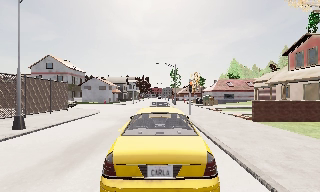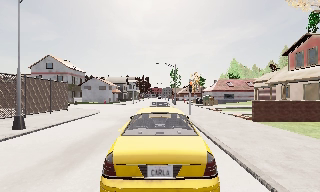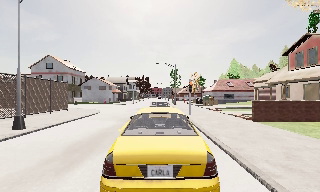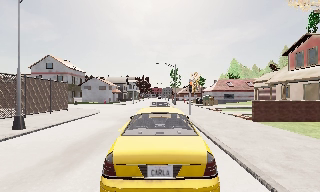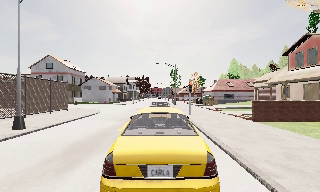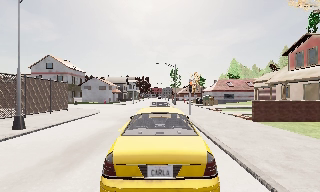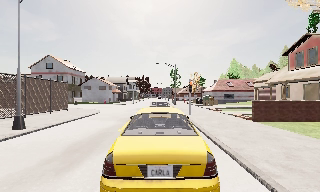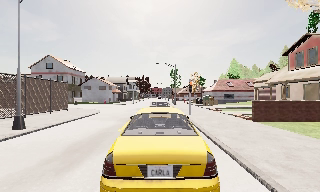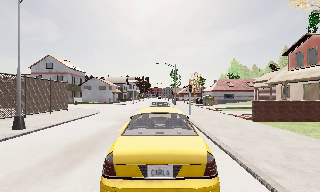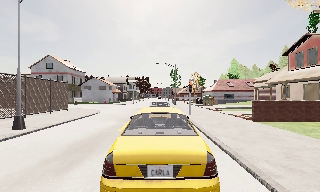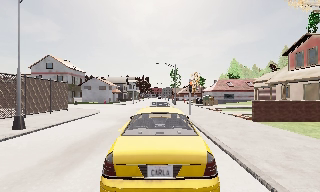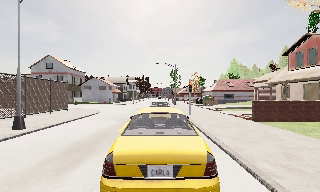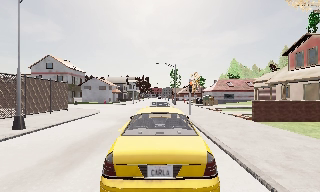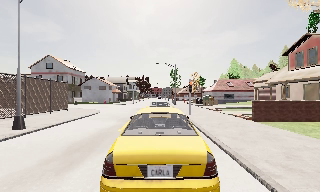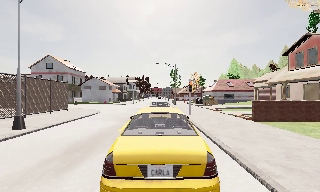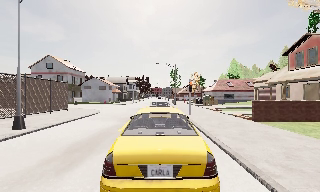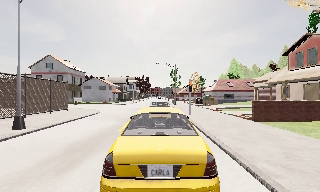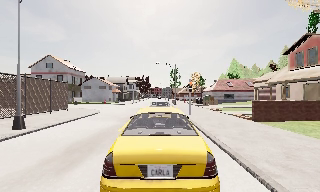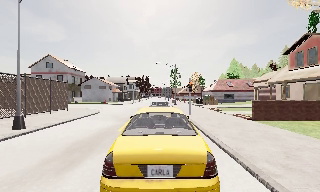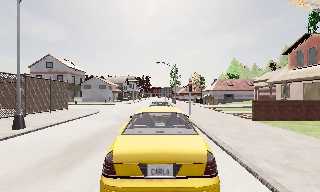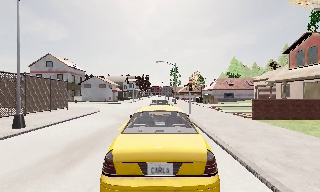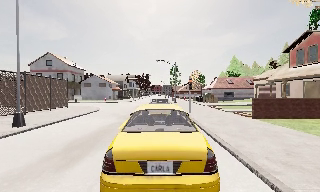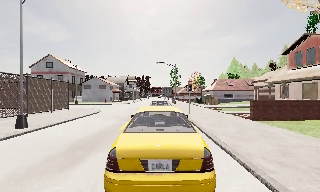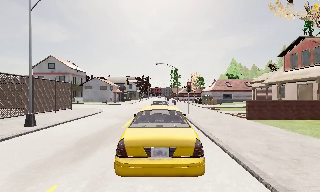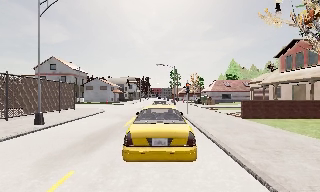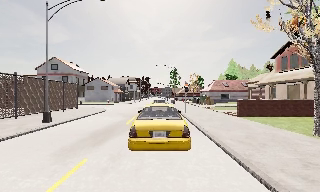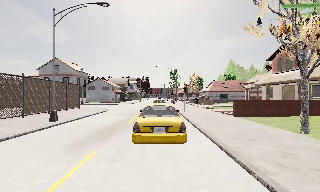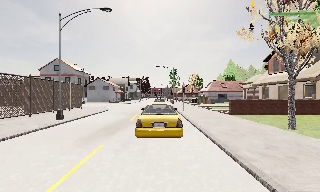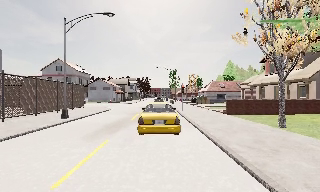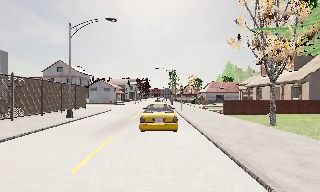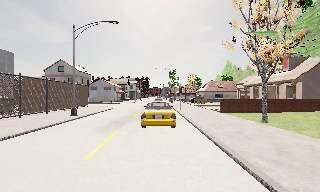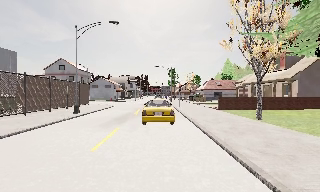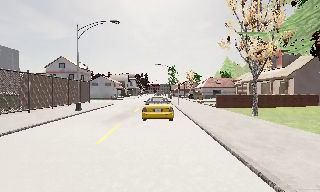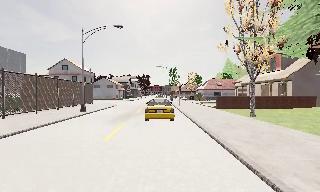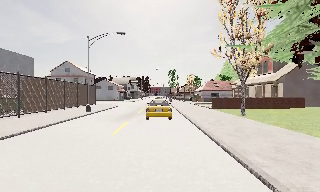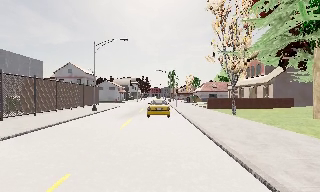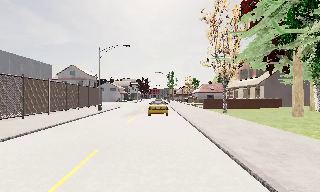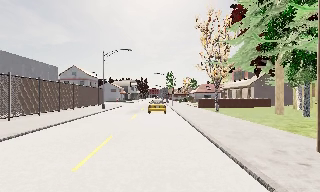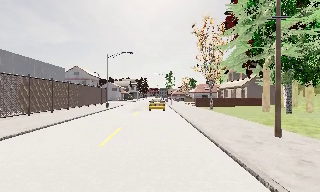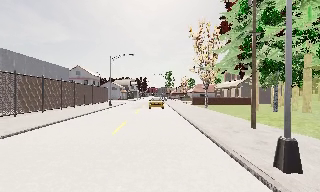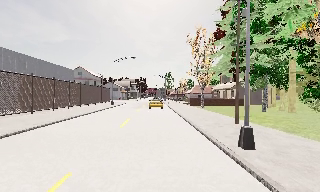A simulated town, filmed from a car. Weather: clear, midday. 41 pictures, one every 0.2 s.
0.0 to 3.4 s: The camera keeps its place and its aim.
3.4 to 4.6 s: The camera travels backward, about 0.5 m, so what stands in front gets smaller. It gains speed.
4.6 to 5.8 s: The camera travels backward, about 4 m, so what stands in front gets smaller.
5.8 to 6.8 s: The camera travels backward, about 3.5 m, so what stands in front gets smaller. It gains speed.
6.8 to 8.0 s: The camera travels backward, about 10 m, so what stands in front gets smaller.
The film runs backward here.
